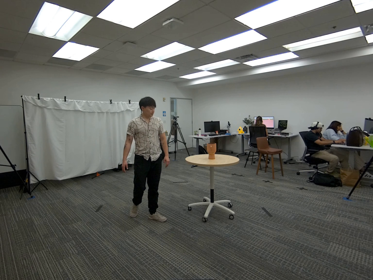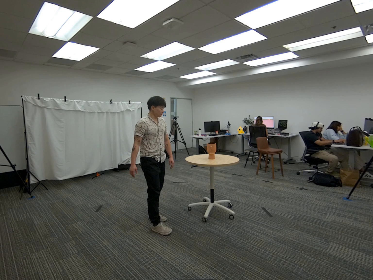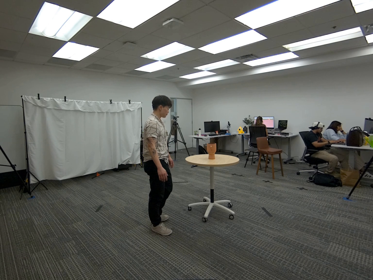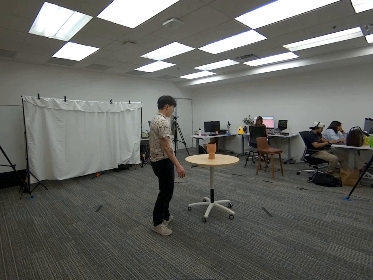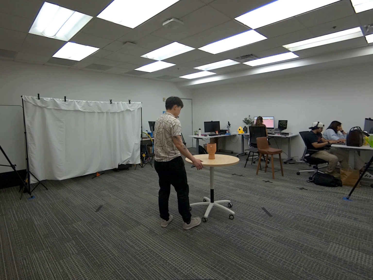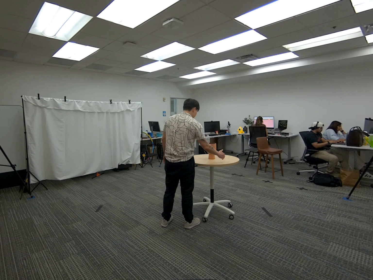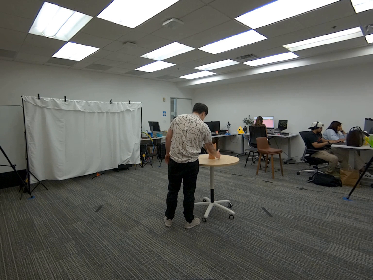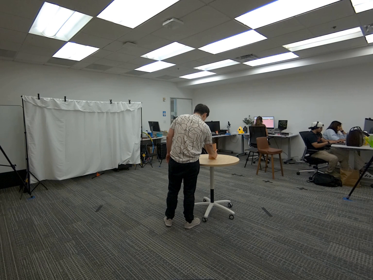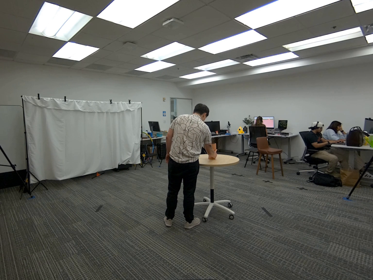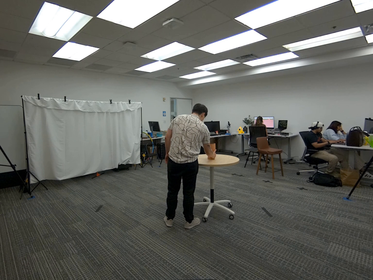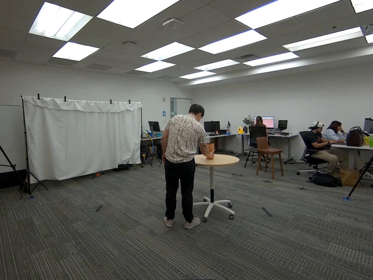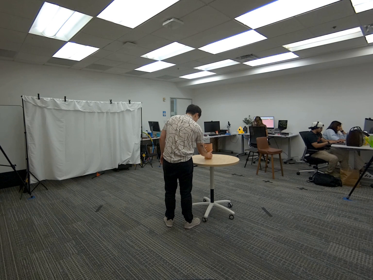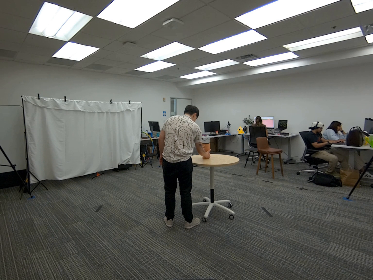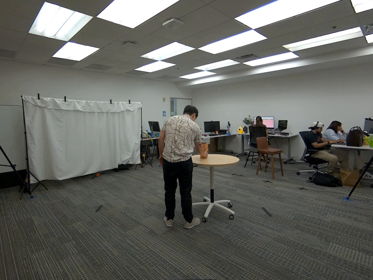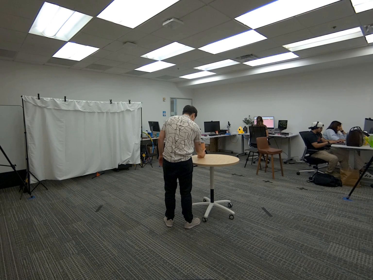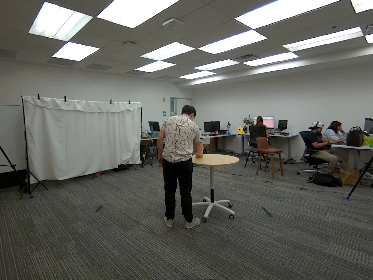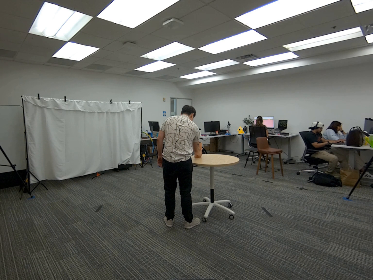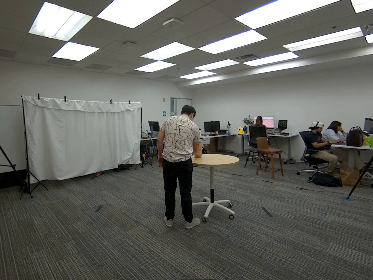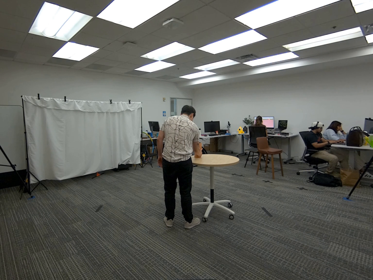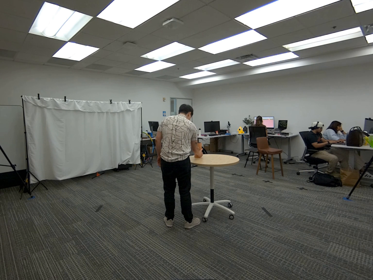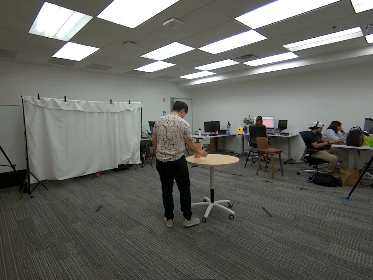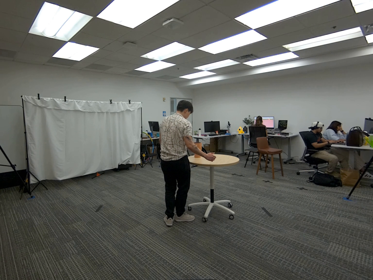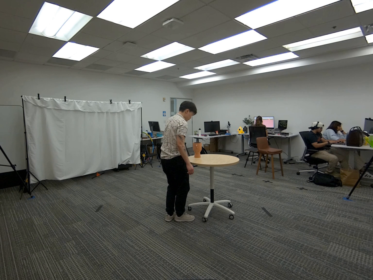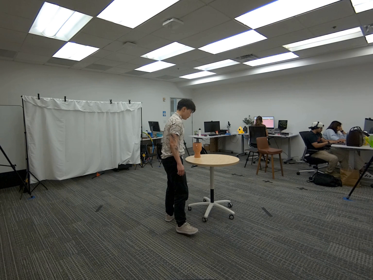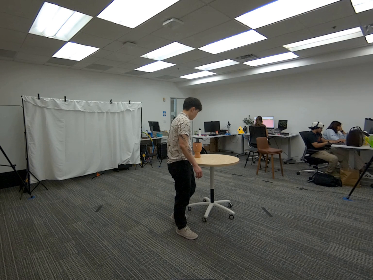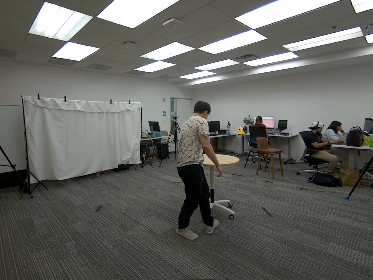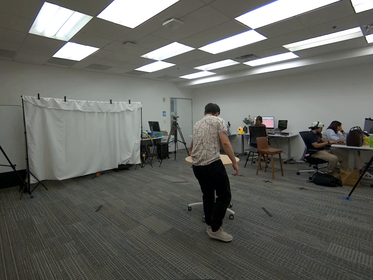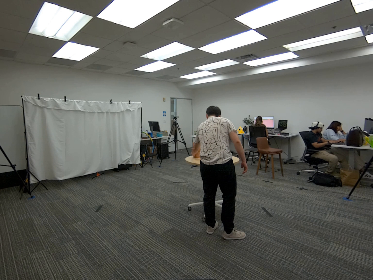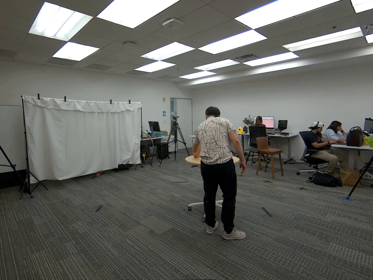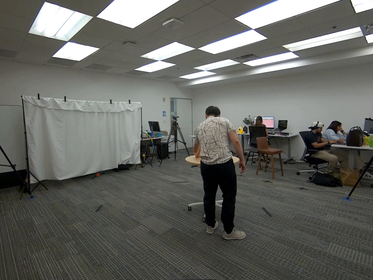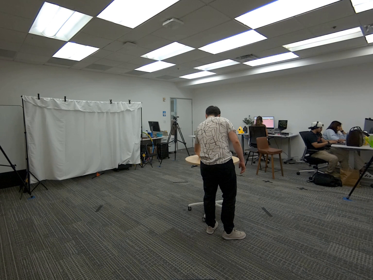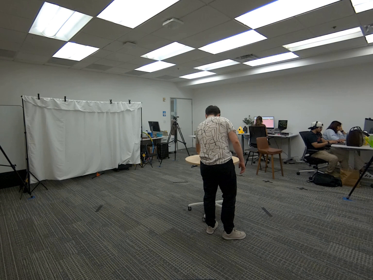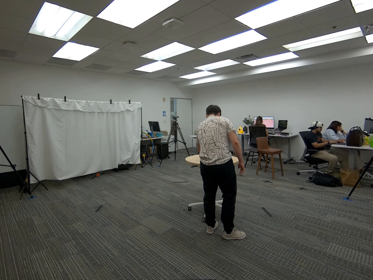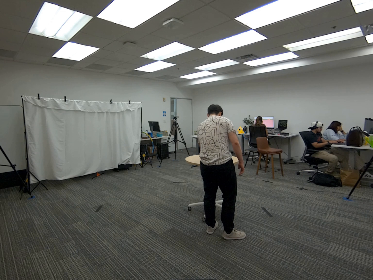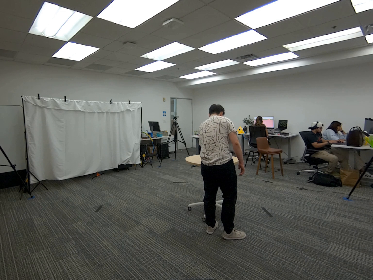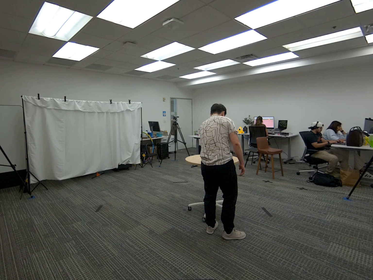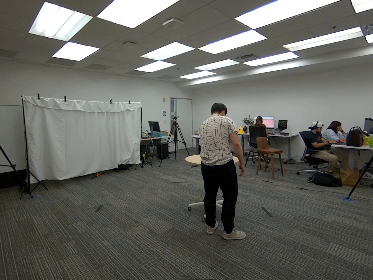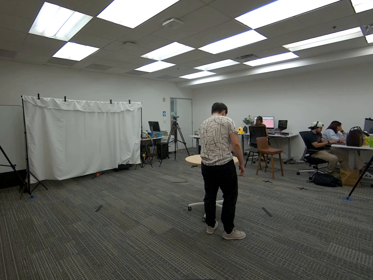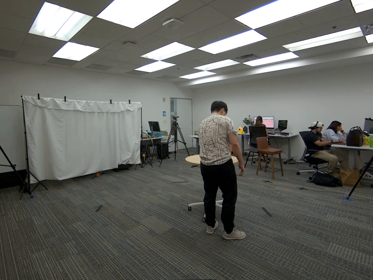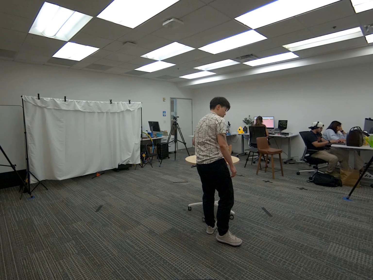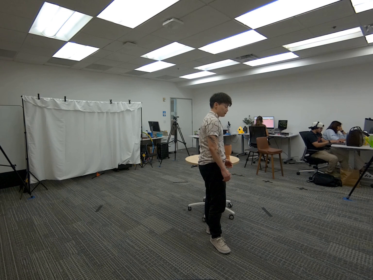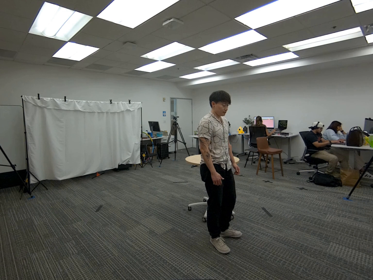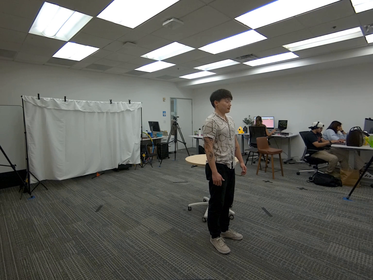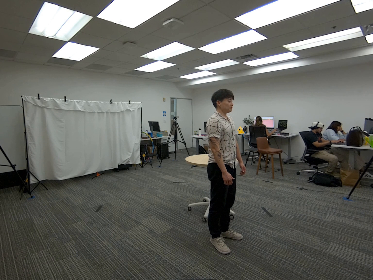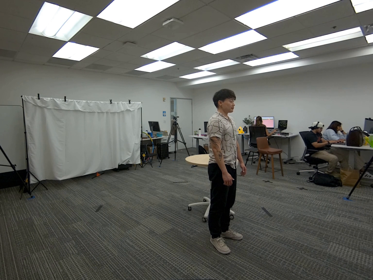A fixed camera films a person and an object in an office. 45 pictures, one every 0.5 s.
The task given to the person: Walk over to the ceramic vase on the round table and slide the vase to a new space on the table with your right hand slide the vase on the table again using your left hand.
